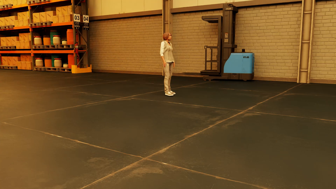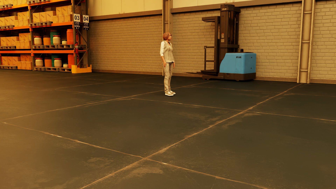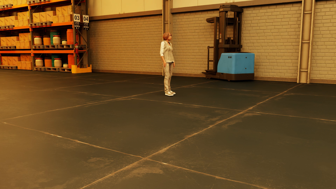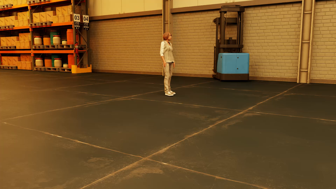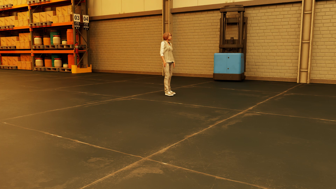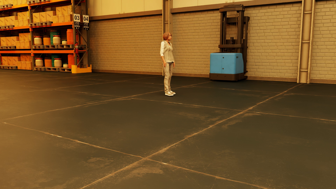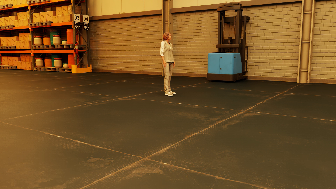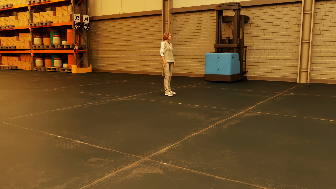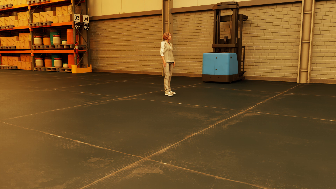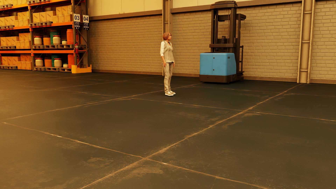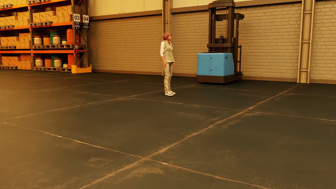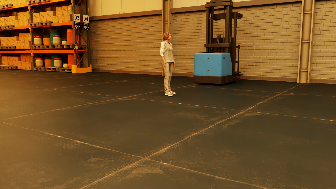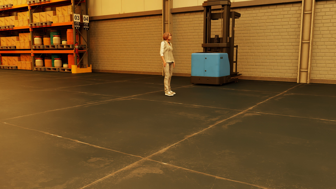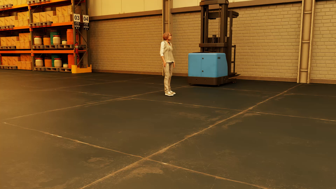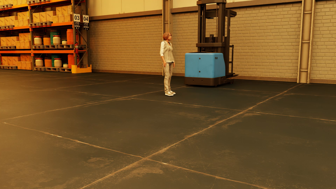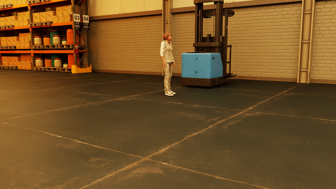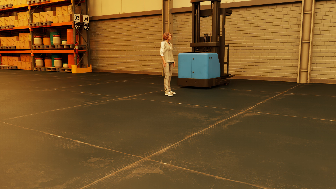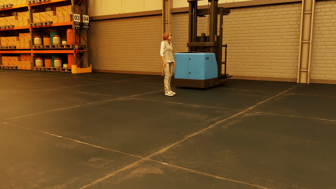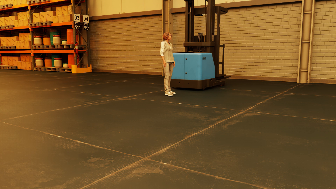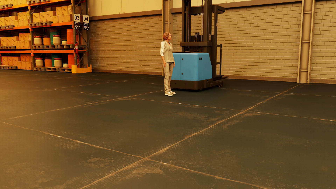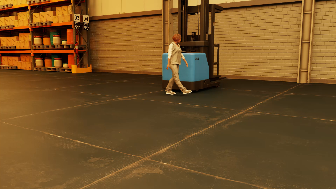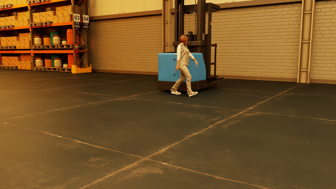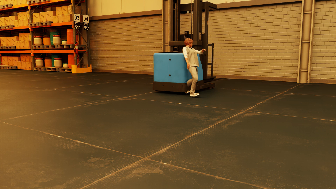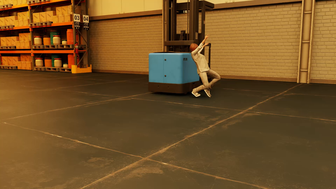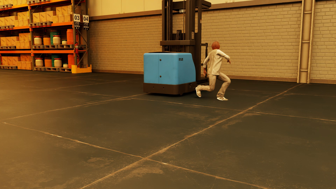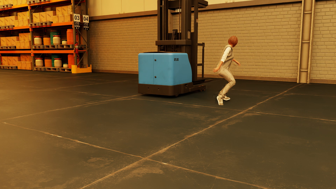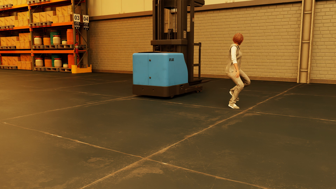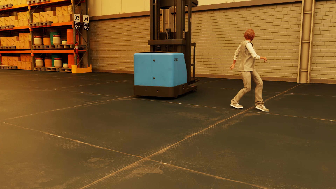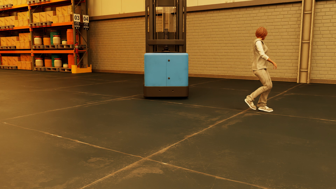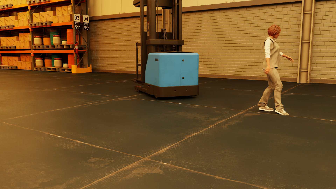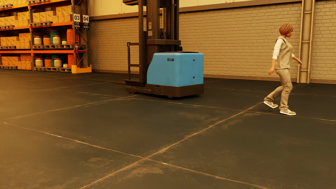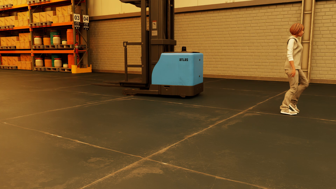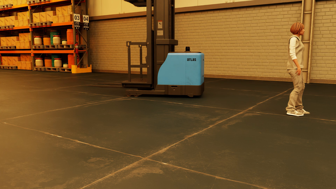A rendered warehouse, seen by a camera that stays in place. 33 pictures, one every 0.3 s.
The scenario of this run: Near miss between a forklift and a person.
